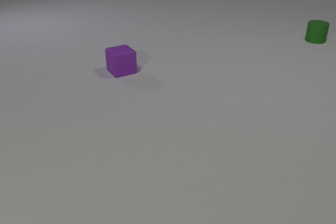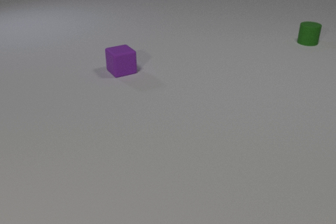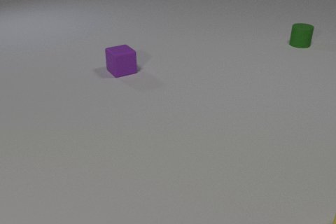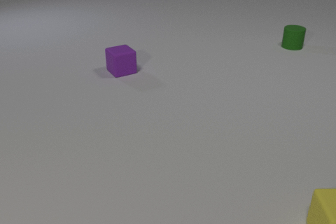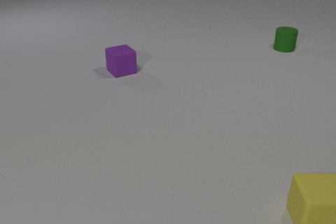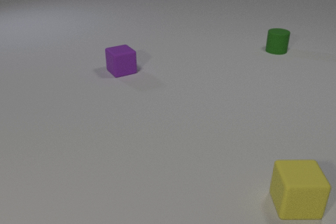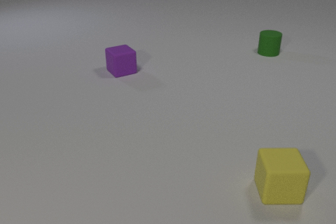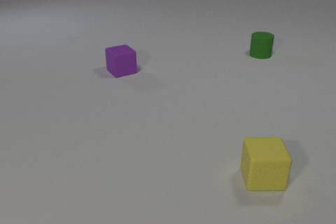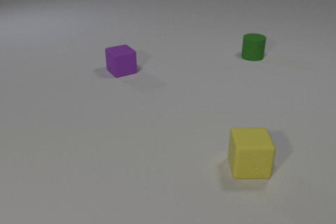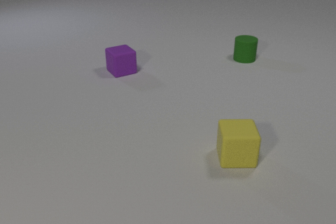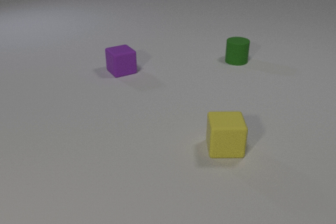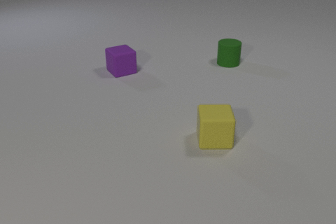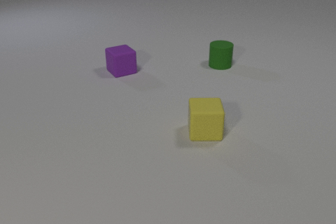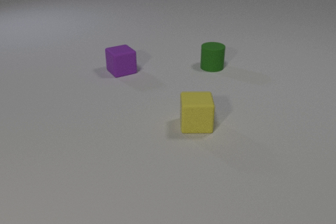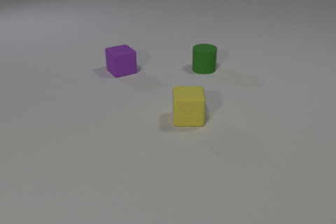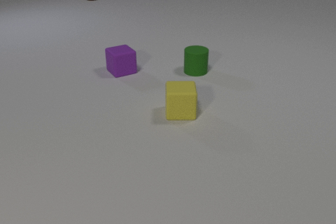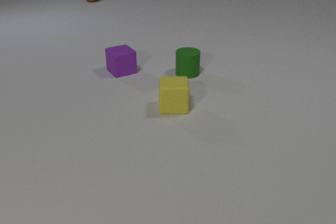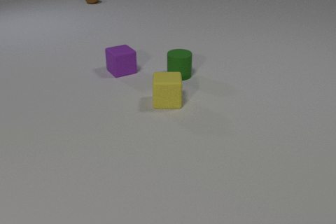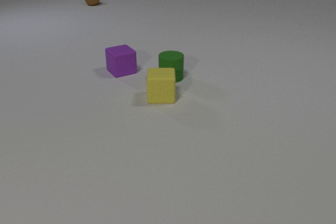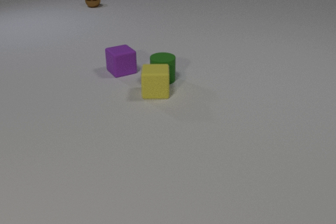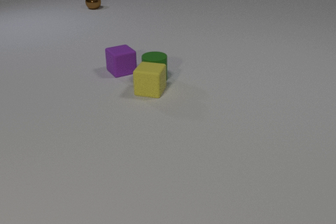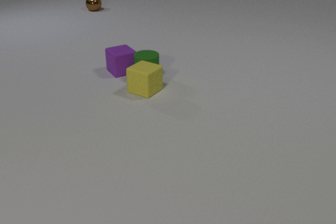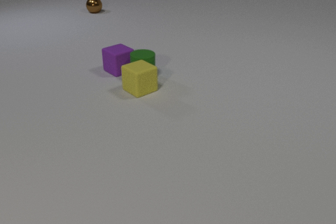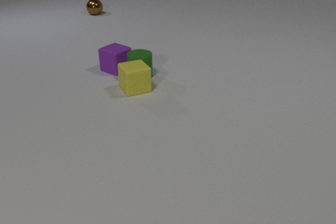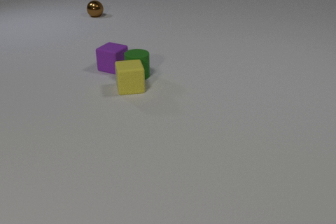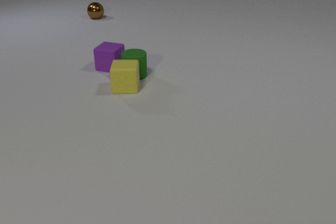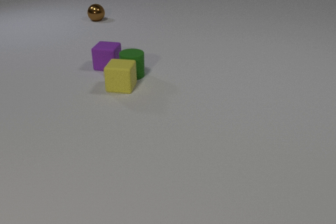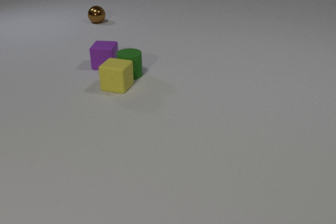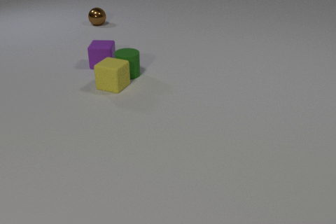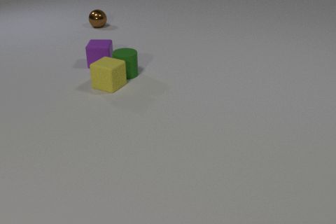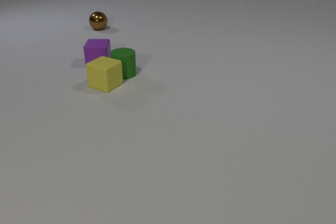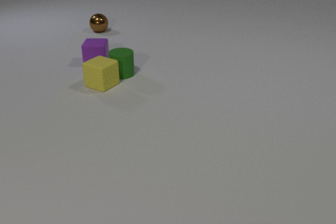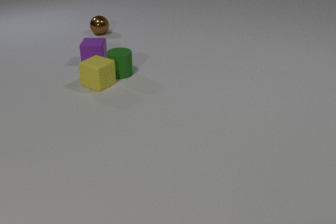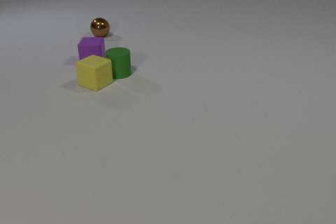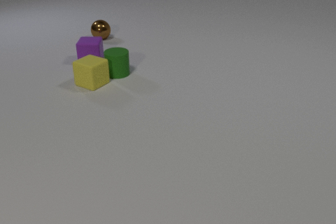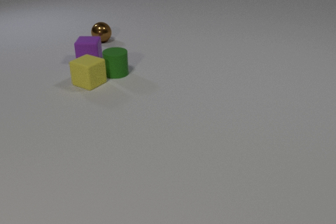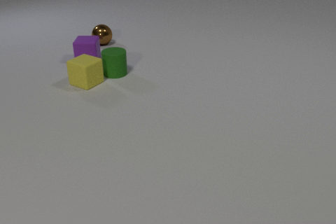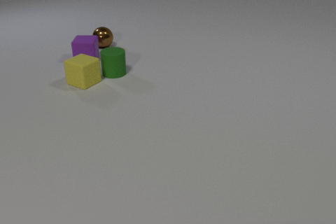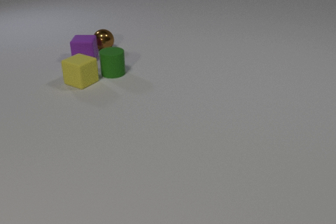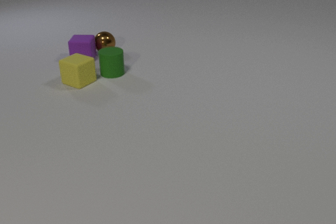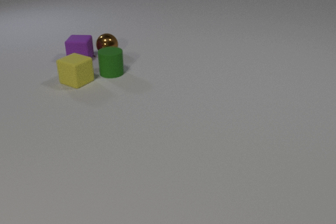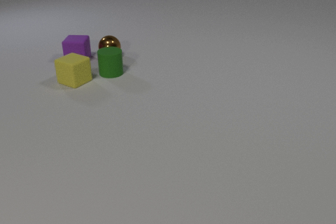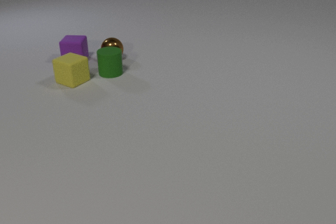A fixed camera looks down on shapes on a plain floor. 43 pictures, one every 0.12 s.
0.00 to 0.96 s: The yellow rubber cube comes in at the right edge, slides to the left and away from the camera. The green rubber cylinder slides toward the camera and to the left.
0.96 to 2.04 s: The yellow rubber cube slides away from the camera and to the left. The green rubber cylinder slides to the left and toward the camera. The brown metal sphere comes in at the top edge, rolls toward the camera.
2.04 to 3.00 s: The yellow rubber cube slides to the left and away from the camera, spins so that its near face slides to the left, clockwise seen from above. The green rubber cylinder slides to the left. The purple rubber cube slides away from the camera and to the left, spins so that its near face slides to the right, counterclockwise seen from above. The brown metal sphere rolls toward the camera. The yellow rubber cube and the green rubber cylinder collide. The green rubber cylinder and the purple rubber cube collide.
3.00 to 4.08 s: The yellow rubber cube slides to the left and away from the camera, spins clockwise seen from above by about 30 degrees, its near face sliding to the left. The green rubber cylinder slides to the left. The purple rubber cube slides away from the camera and to the left. The brown metal sphere rolls toward the camera.
4.08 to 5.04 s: The yellow rubber cube slides to the left and away from the camera. The green rubber cylinder slides to the left. The purple rubber cube slides to the left and away from the camera. The brown metal sphere rolls toward the camera. The purple rubber cube and the brown metal sphere collide.
What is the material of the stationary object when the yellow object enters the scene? rubber.
What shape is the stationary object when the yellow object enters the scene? cube.
How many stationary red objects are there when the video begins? 0.
